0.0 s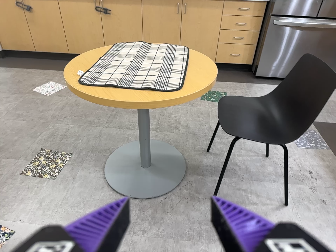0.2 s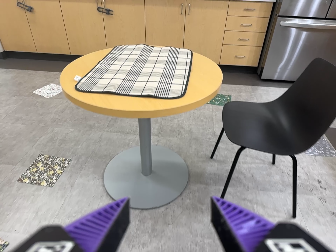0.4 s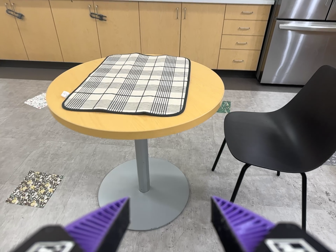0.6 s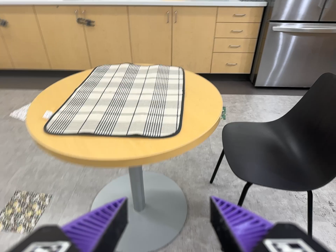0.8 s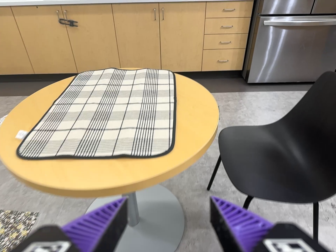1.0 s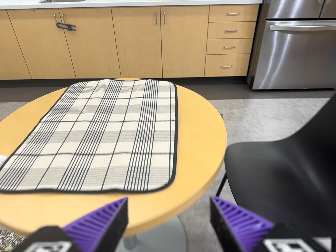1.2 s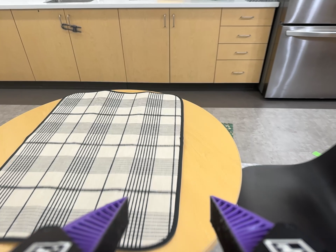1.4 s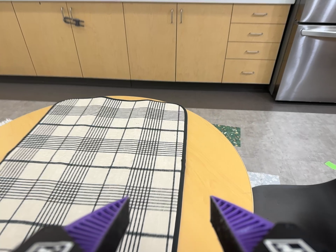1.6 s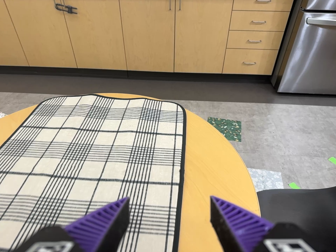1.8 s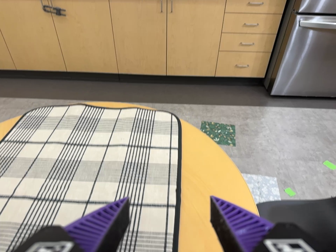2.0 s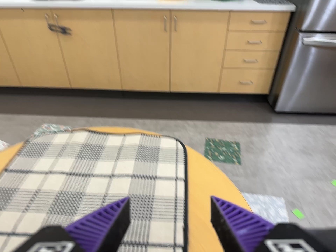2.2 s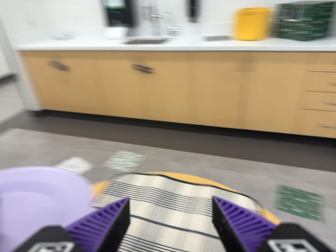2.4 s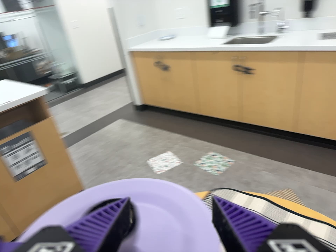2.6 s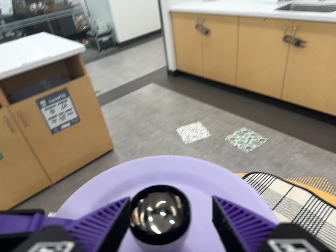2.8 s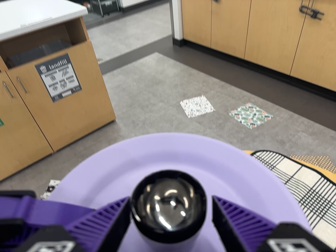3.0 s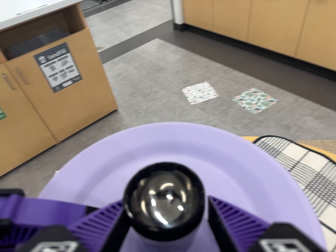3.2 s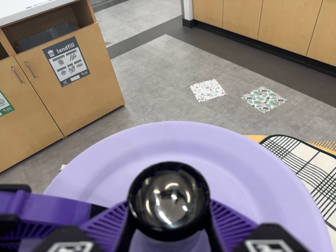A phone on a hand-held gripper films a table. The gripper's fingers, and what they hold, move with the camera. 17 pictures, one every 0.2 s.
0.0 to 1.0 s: The camera travels forward and toward the top of its view, about 50 cm, so what stands in front looms larger.
1.0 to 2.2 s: The camera swings to its left by about 20 degrees, and the scene slides to the right. It travels toward the top of its view and forward, about 40 cm, so close, fixed things drift downward.
2.2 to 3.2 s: The camera swings to its left by about 30 degrees, and the scene slides to the right. It travels forward, to its left and toward the top of its view, about 18 cm, so what stands in front looms larger. Its aim tips toward the bottom of its view by about 20 degrees. It rolls about its line of sight by about 15 degrees, and the scene rotates clockwise.
The film runs forward here.
